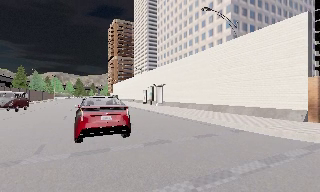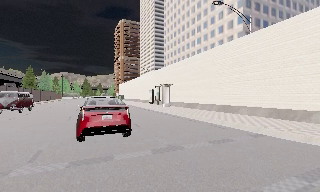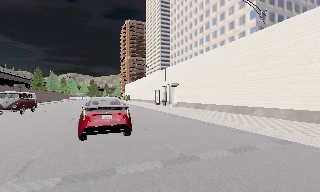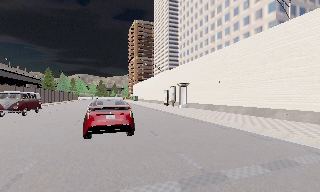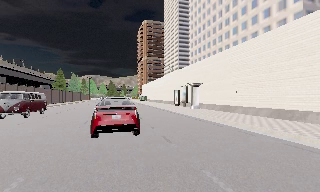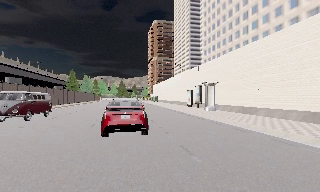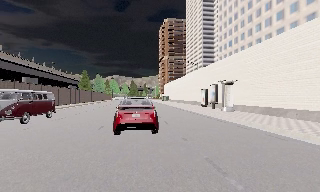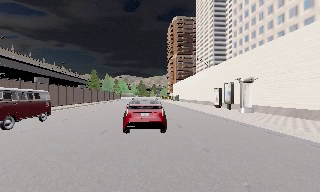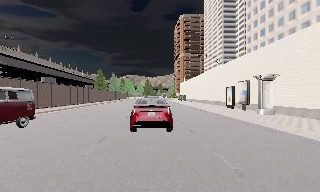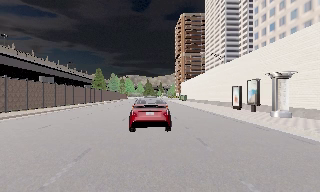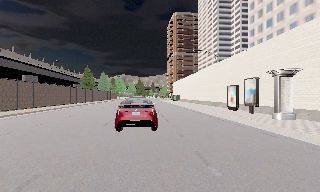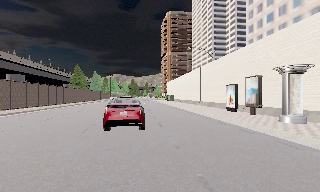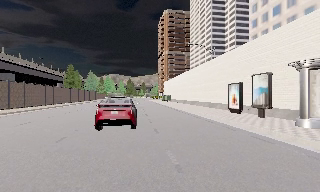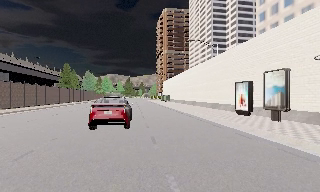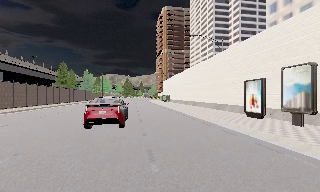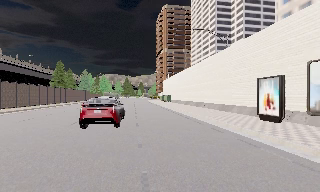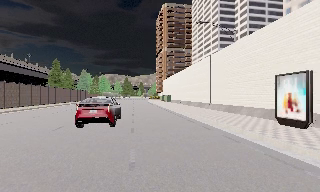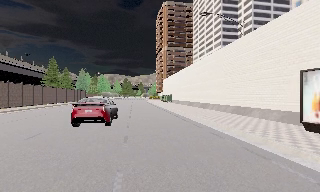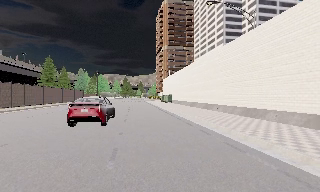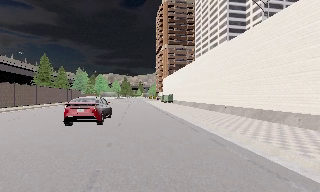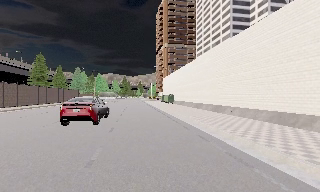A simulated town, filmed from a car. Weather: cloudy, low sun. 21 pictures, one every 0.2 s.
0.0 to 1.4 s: The camera pans to its left, which is counterclockwise from overhead, by about 20 degrees. It travels forward, about 7 m, so what stands in front looms larger. It gains speed.
1.4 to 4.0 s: The camera travels forward, about 19 m, so what stands in front looms larger.
The film runs forward here.
